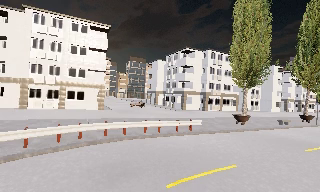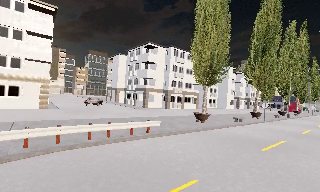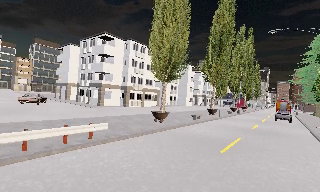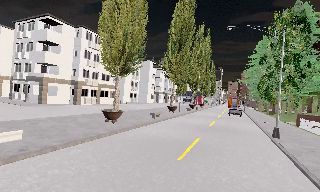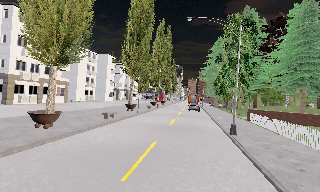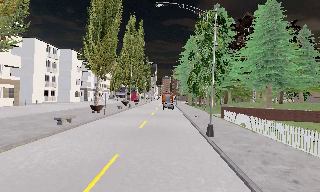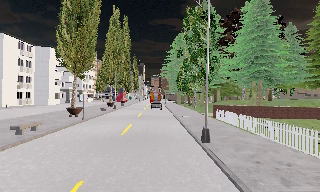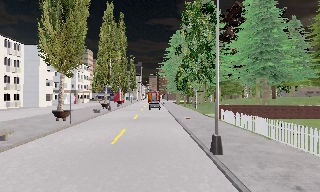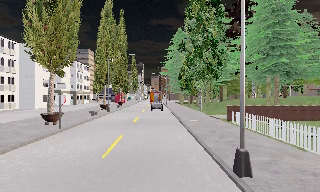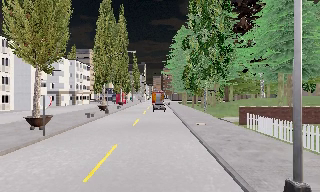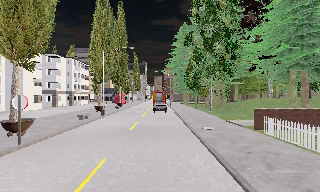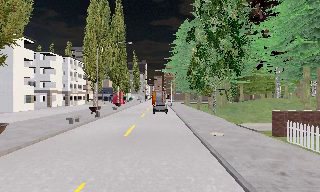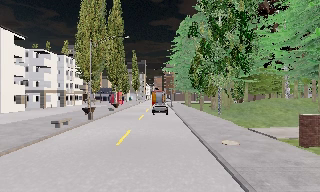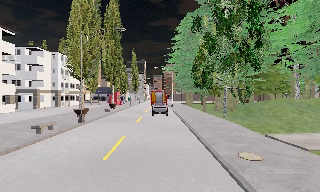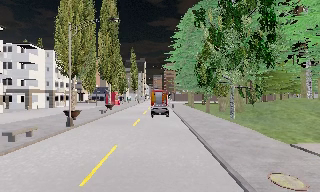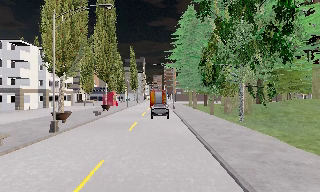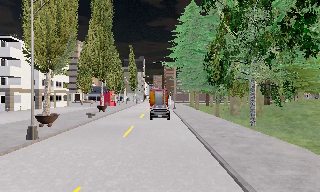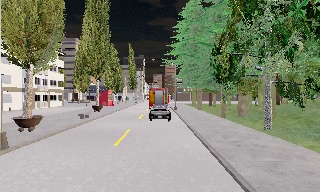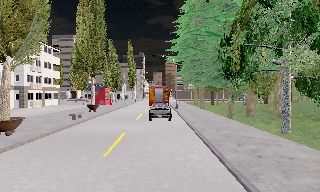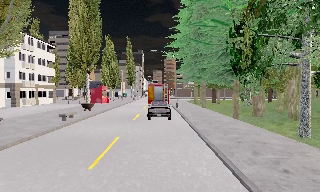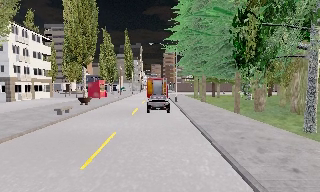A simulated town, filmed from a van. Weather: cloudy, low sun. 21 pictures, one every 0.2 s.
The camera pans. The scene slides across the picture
to the left.
The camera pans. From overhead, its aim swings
clockwise.
0.0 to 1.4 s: The camera swings to its right by about 65 degrees, and the scene slides to the left. It travels forward, about 12 m.
1.4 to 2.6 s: The camera travels forward, about 10 m, so what stands in front looms larger.
2.6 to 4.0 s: The camera travels forward, about 10 m, so what stands in front looms larger. It loses speed.
The film runs forward here.
